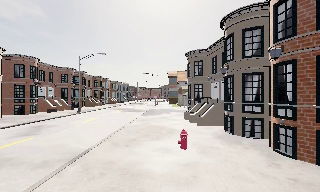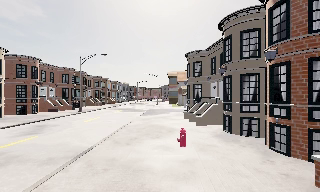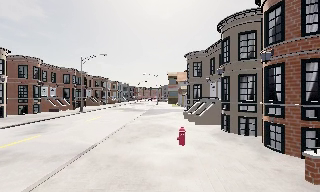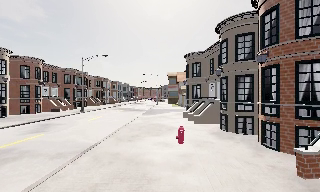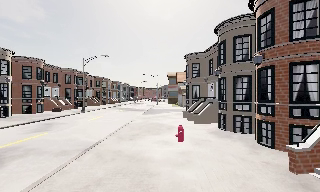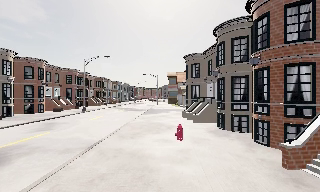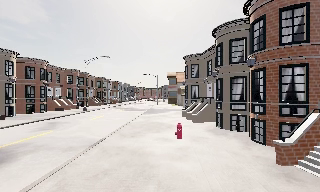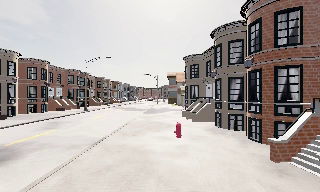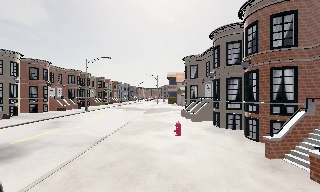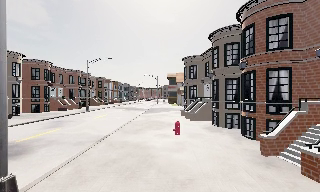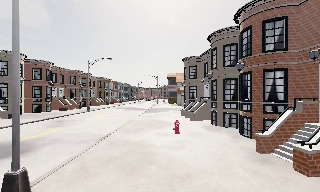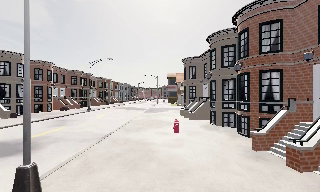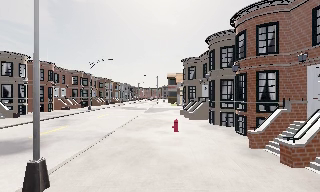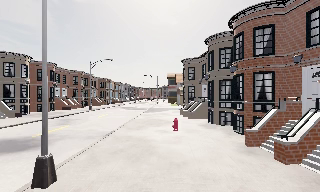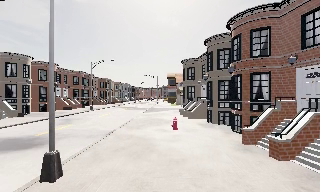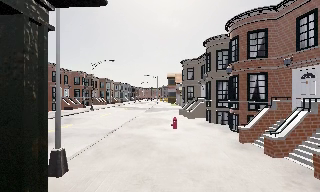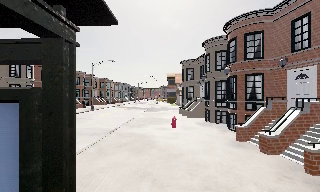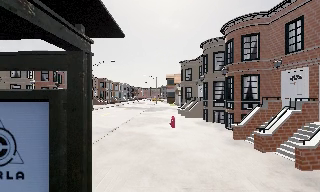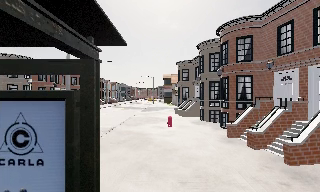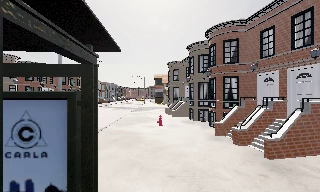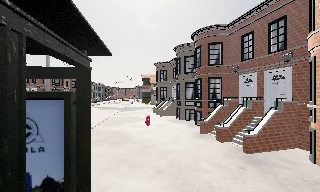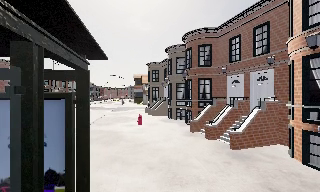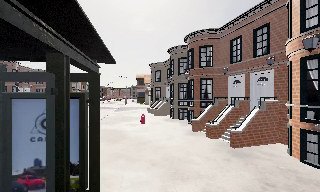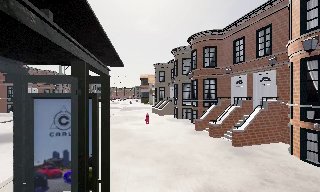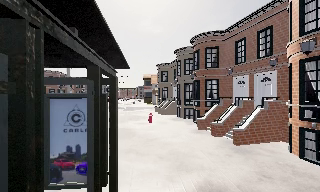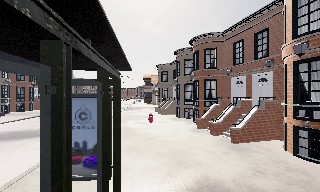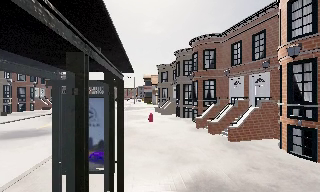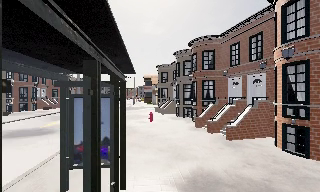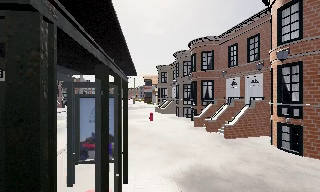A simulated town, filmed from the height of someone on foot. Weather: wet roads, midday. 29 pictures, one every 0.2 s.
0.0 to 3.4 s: The camera travels backward, about 4.5 m, so what stands in front gets smaller.
3.4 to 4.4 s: The camera pans to its right, which is clockwise from overhead, by about 10 degrees. It travels backward, about 1.5 m, so what stands in front gets smaller.
4.4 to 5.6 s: The camera travels backward, about 1.5 m, so what stands in front gets smaller.
The film runs backward here.
